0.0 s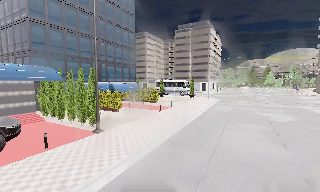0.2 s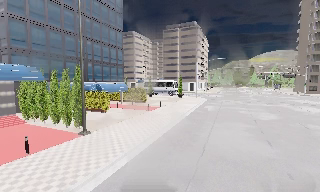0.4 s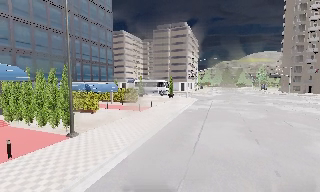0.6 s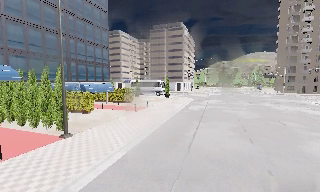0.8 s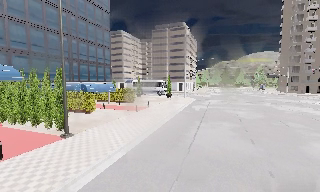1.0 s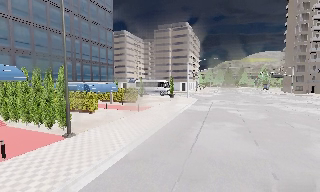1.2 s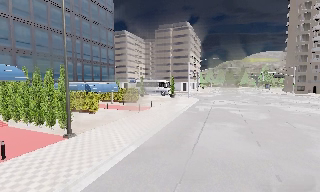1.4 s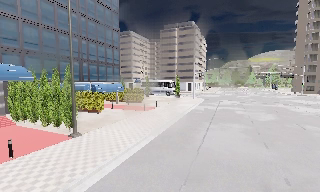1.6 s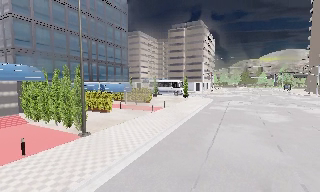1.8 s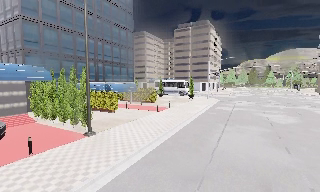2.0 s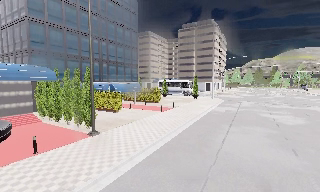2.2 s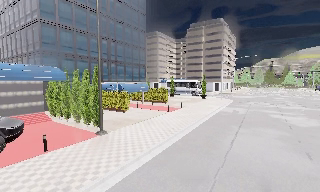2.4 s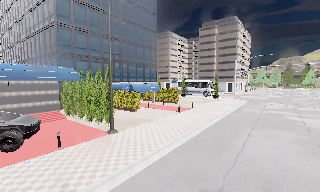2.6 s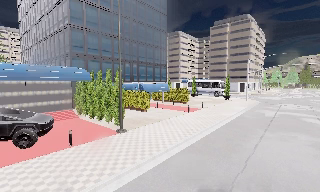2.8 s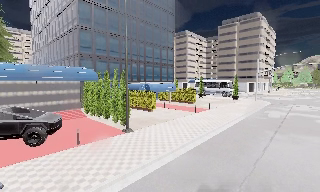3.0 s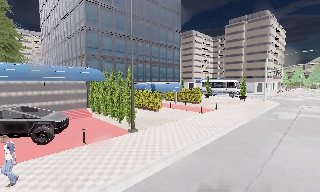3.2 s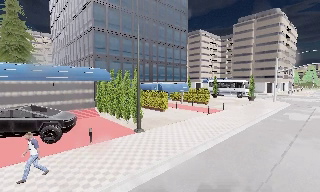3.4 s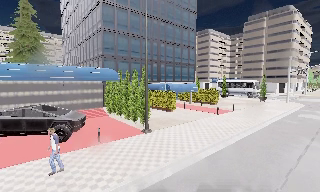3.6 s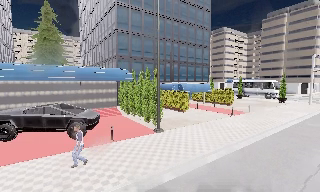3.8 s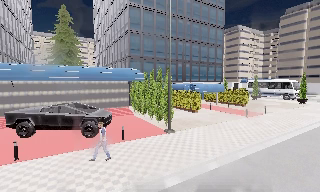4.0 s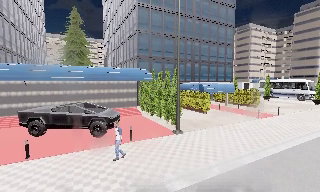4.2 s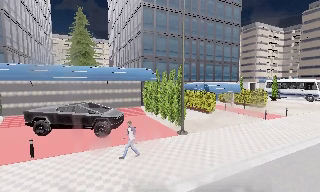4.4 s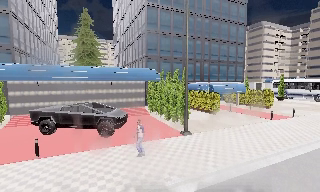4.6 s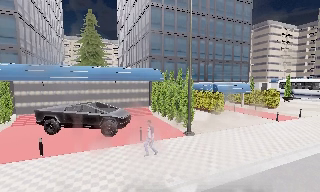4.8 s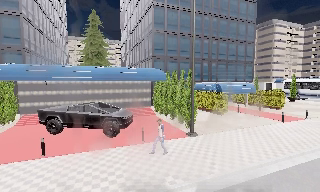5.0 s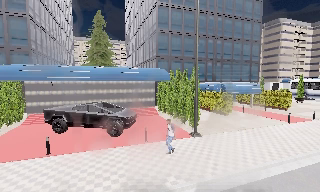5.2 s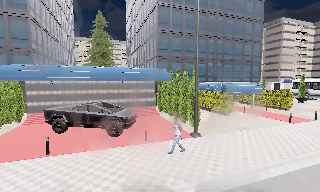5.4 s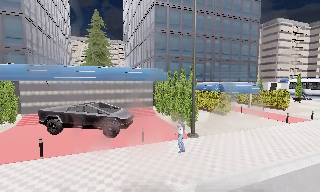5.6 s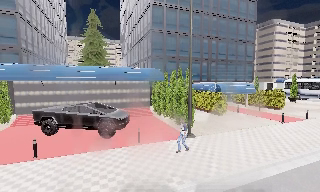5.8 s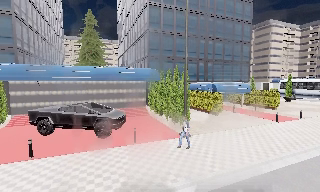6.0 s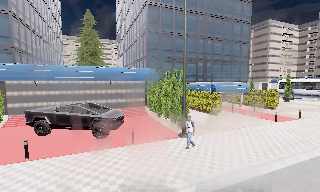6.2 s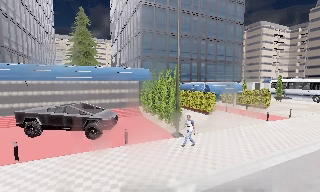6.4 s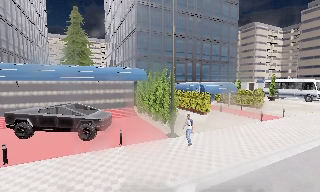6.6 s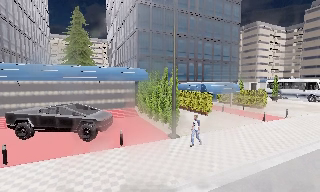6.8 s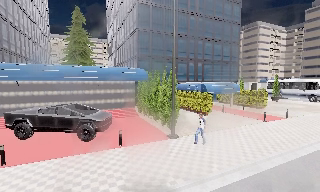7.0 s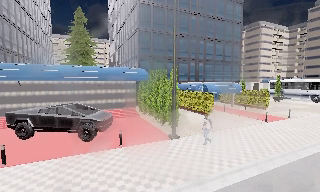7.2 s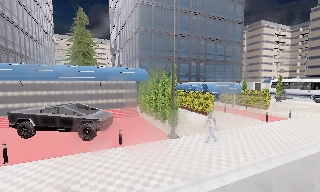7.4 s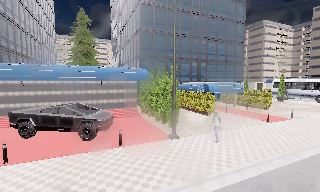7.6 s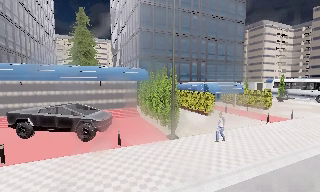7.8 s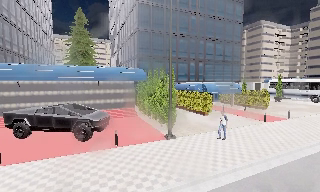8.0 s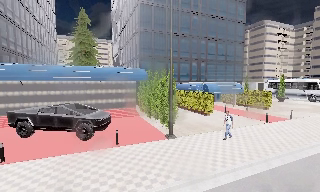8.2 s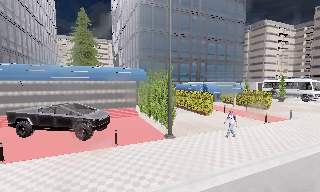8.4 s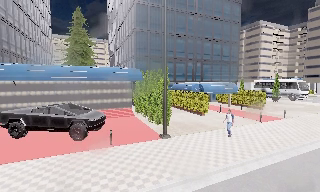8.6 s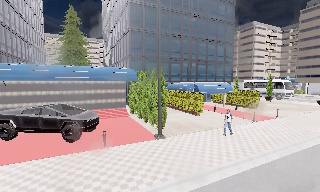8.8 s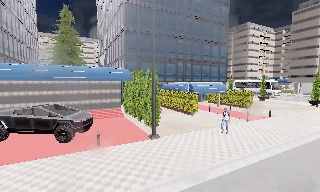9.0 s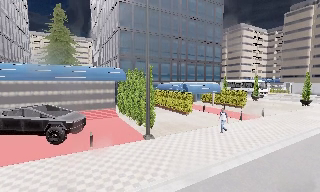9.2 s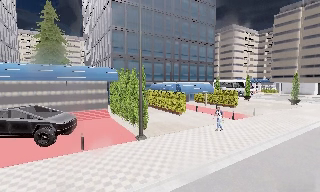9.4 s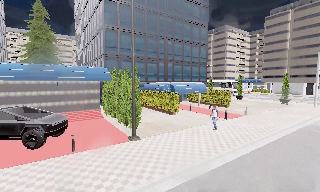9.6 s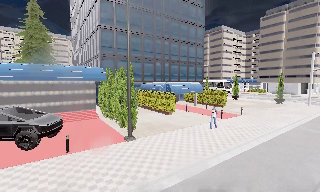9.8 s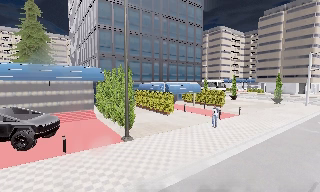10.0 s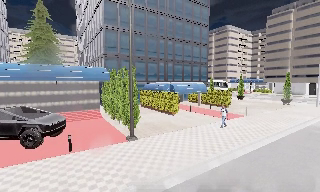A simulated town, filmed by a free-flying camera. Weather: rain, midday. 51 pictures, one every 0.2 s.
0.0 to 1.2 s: The camera shifts only a little, or ends up much as it began.
1.2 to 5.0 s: The scene slides to the right, as the camera pans about 50 degrees to its left. It travels forward and to its right, about 1.5 m.
5.0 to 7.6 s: The camera travels to its right and forward, about 1 m, so close, fixed things drift to the left.
7.6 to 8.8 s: The camera travels to its right, about 0.5 m, so close, fixed things drift to the left.
8.8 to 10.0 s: The camera shifts only a little, or ends up much as it began.
The film runs backward here.
